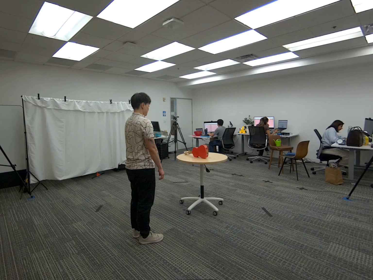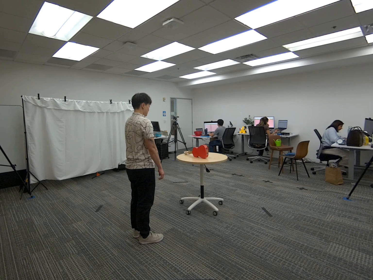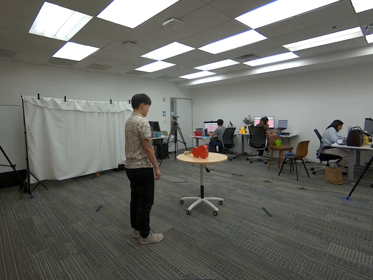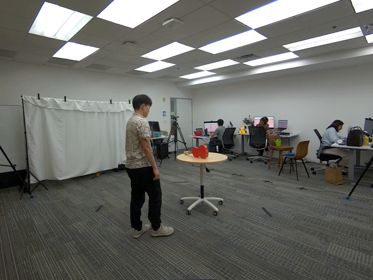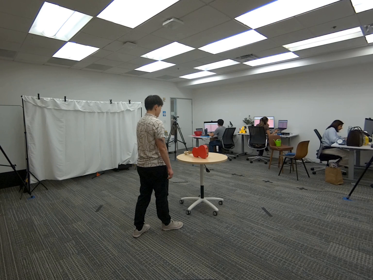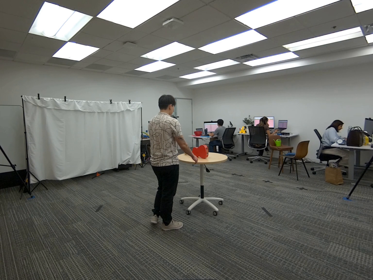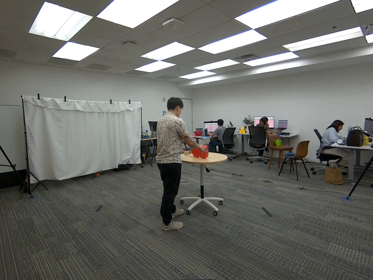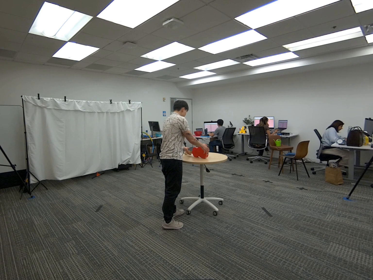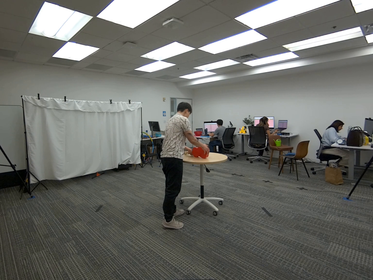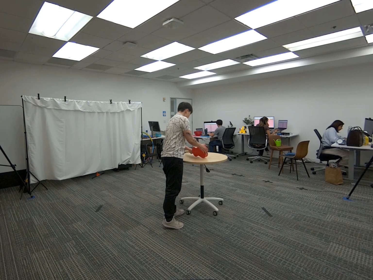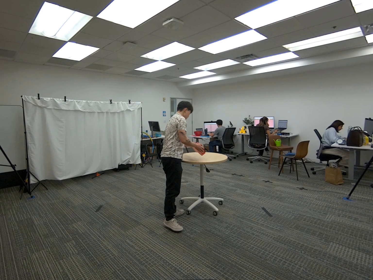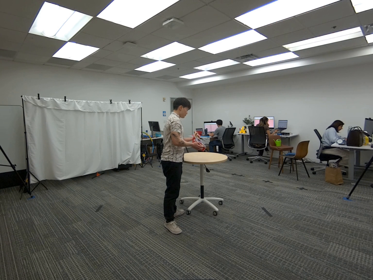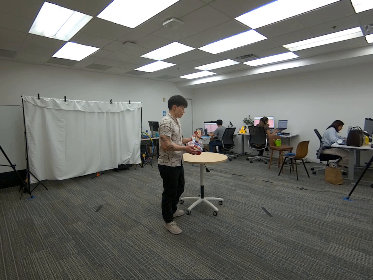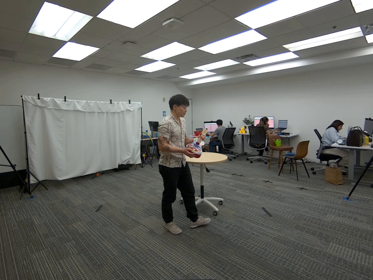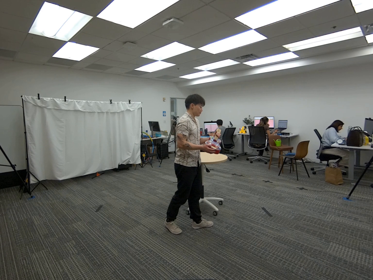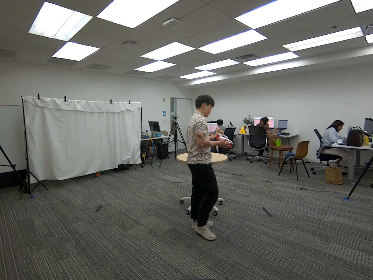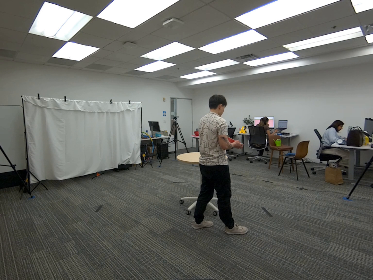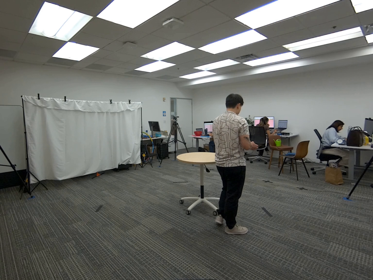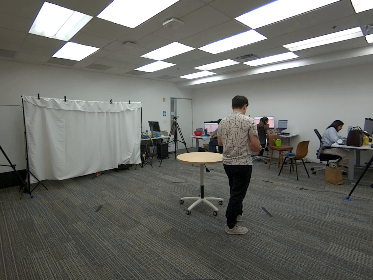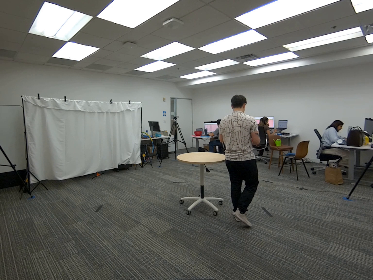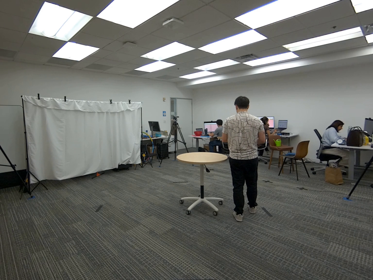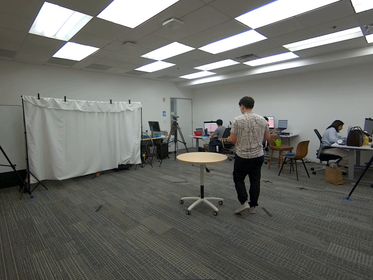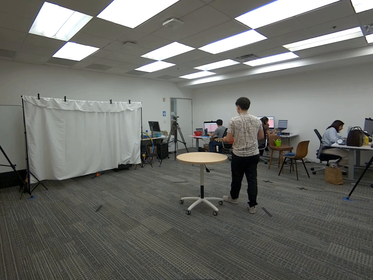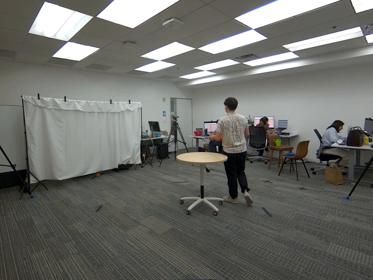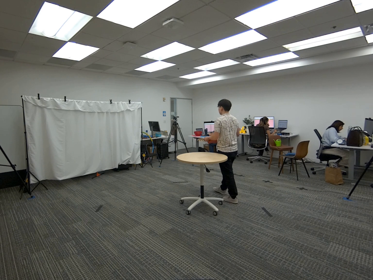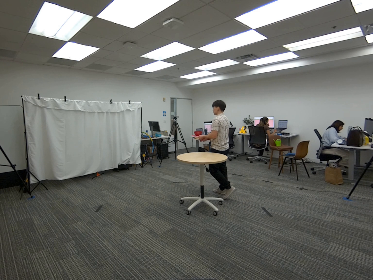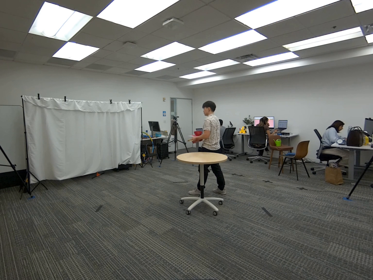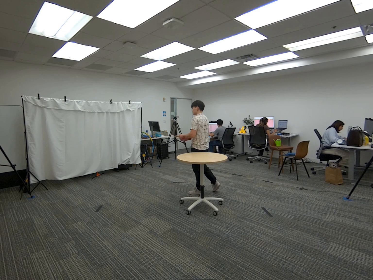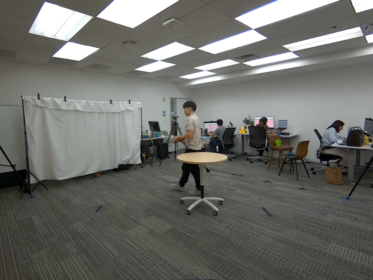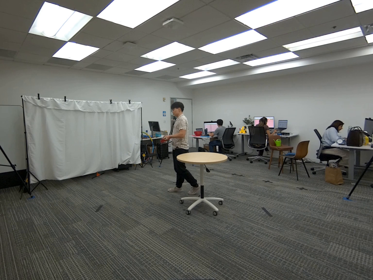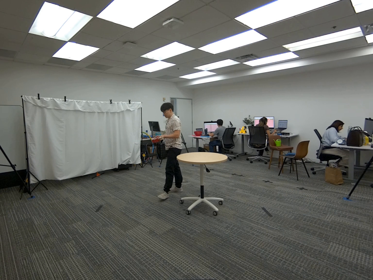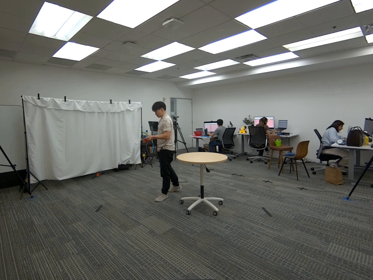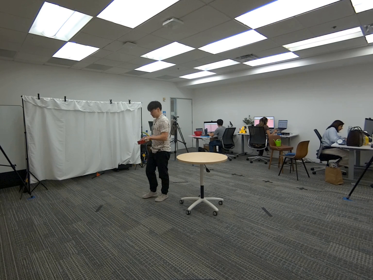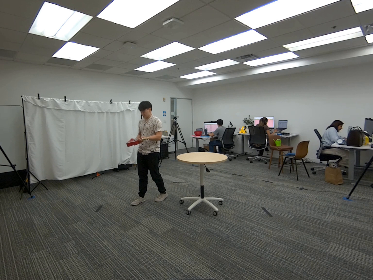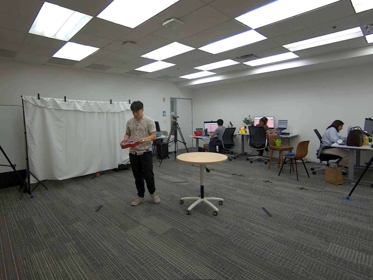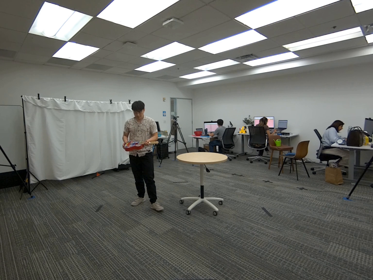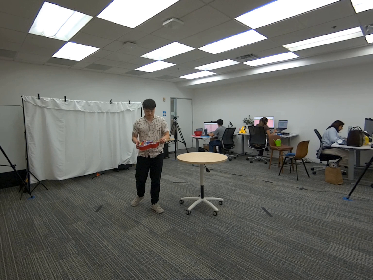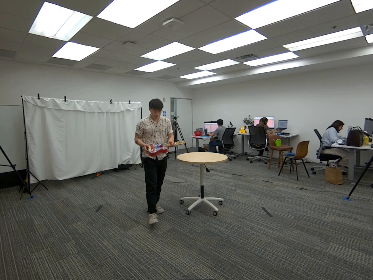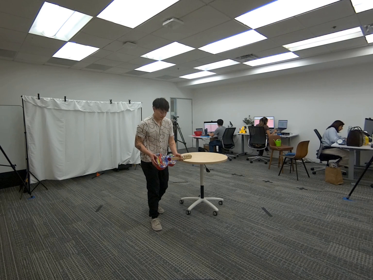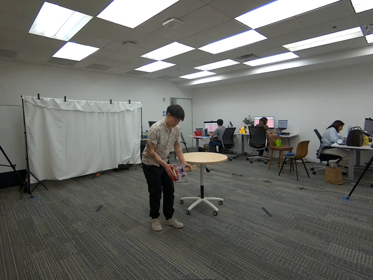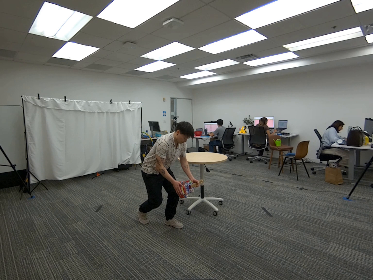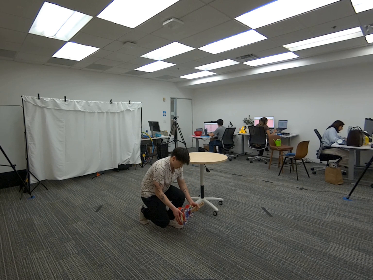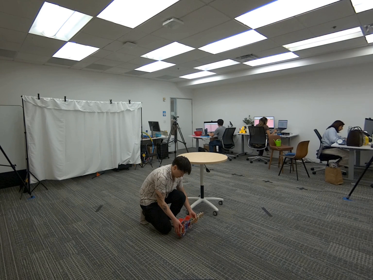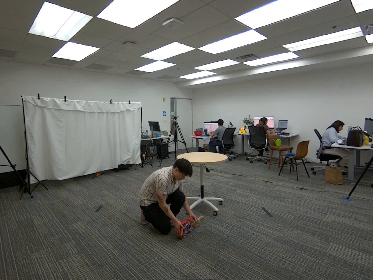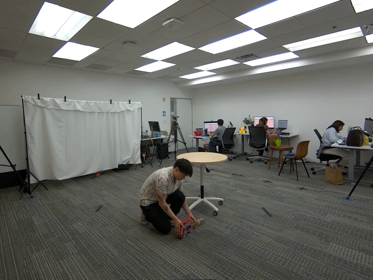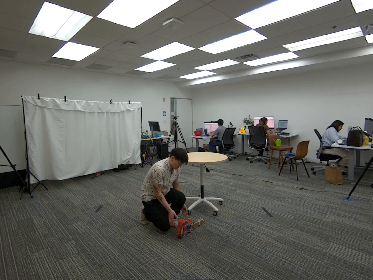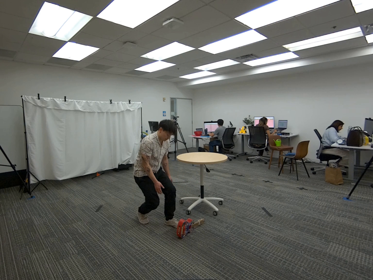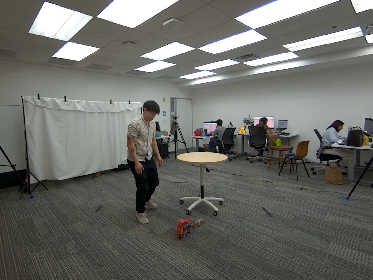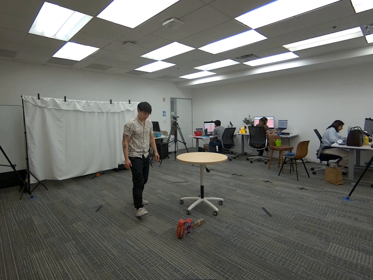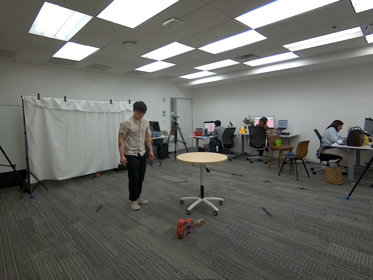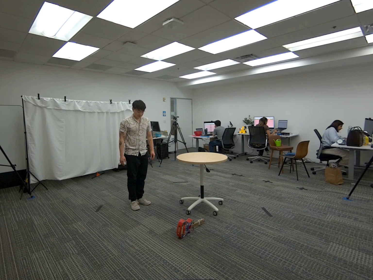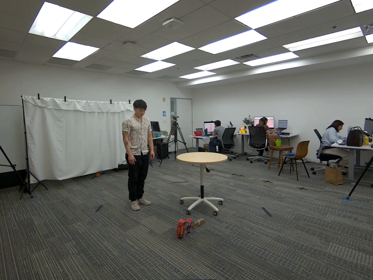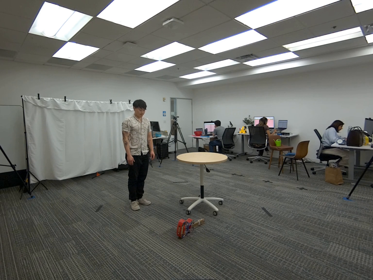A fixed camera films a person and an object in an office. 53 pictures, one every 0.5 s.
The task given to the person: Walk over to the guitar on the round table and pick up the guitar using both hands. Walk around the round table within the bounding area and place the guitar on the ground when finished.
